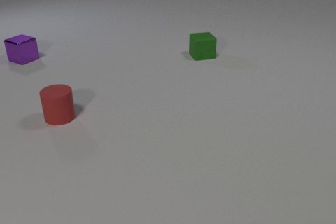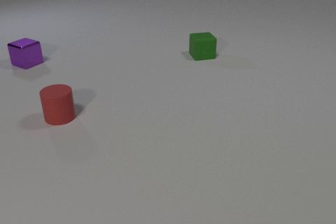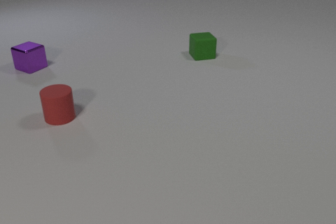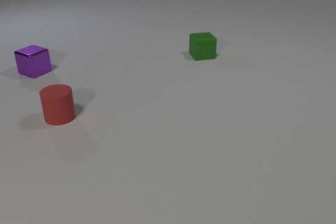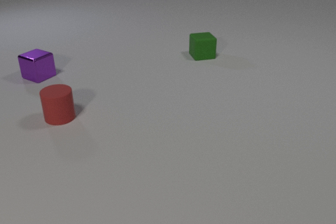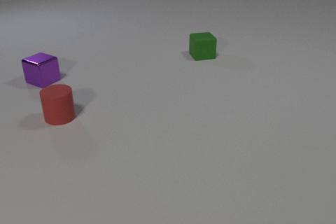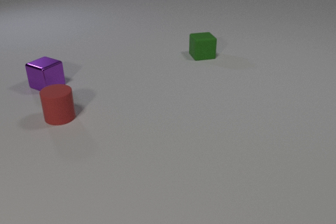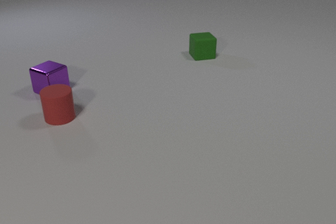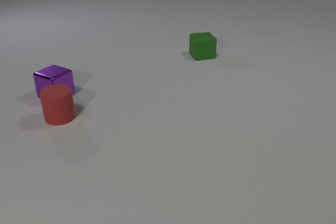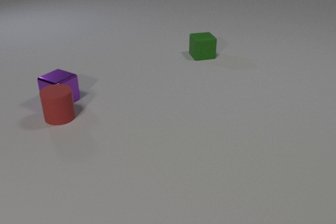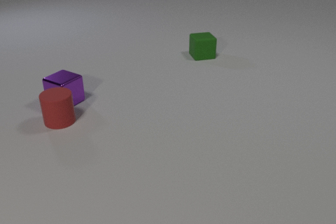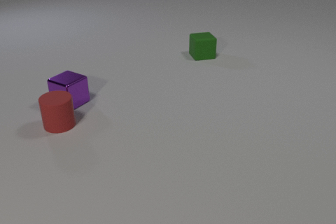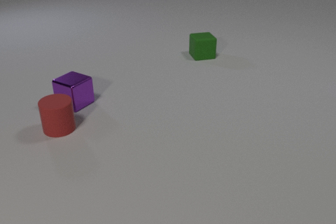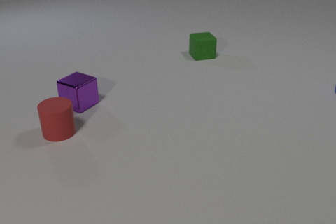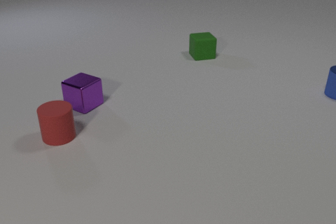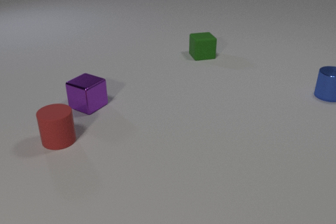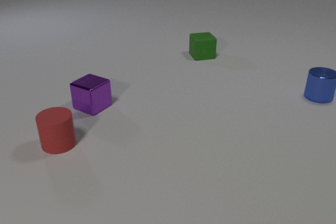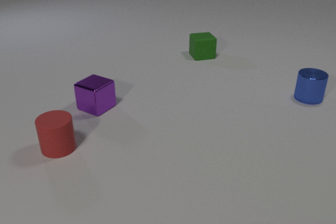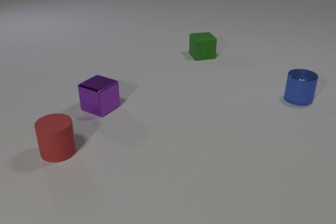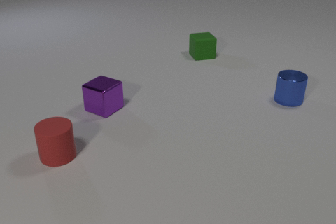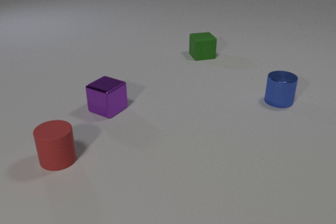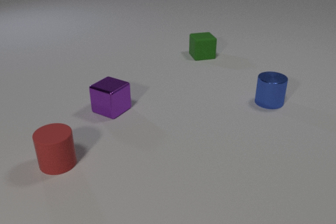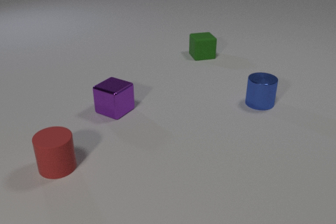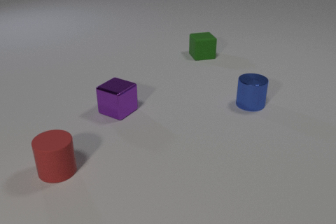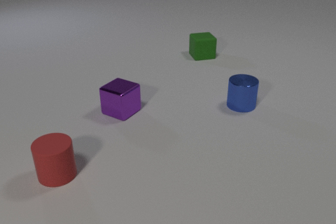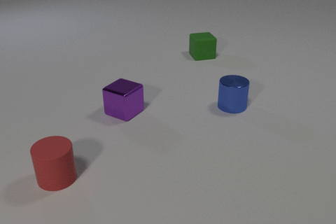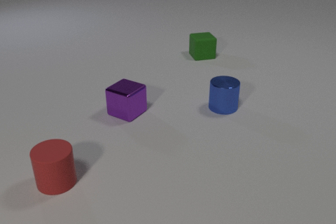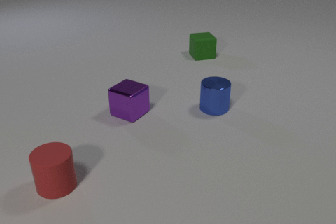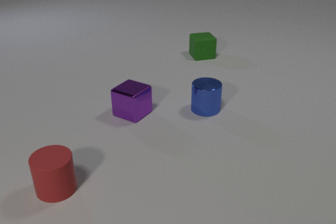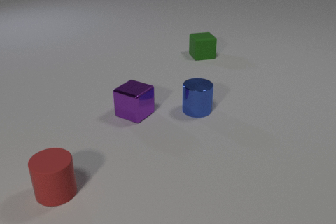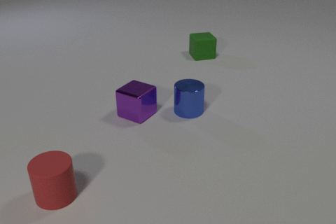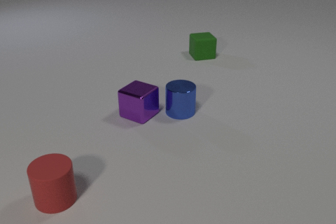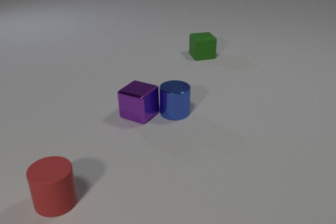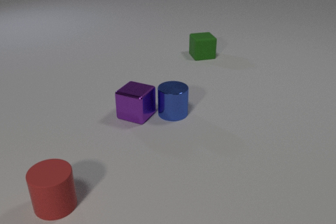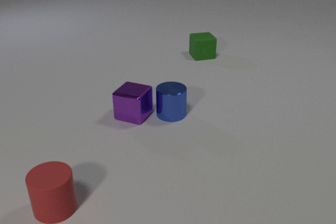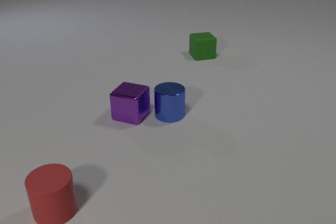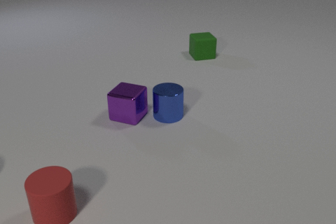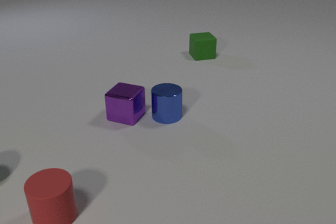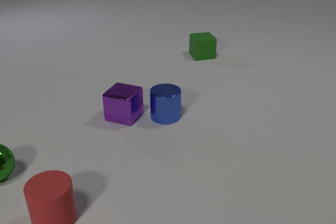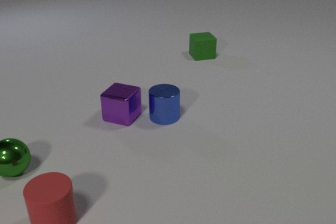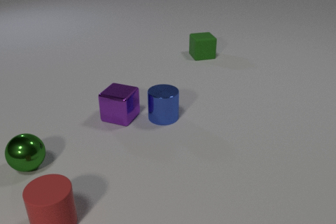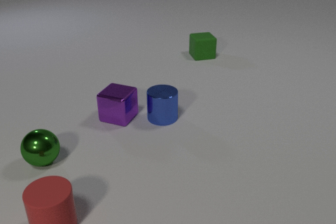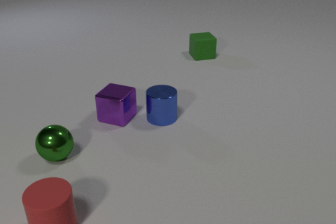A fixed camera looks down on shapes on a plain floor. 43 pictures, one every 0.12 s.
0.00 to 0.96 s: The purple metal cube slides toward the camera.
0.96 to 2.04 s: The purple metal cube slides to the right and toward the camera. The red rubber cylinder slides toward the camera. The blue metal cylinder comes in at the right edge, slides to the left and toward the camera. The purple metal cube and the red rubber cylinder collide.
2.04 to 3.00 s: The purple metal cube slides to the right and toward the camera. The red rubber cylinder slides toward the camera. The blue metal cylinder slides to the left and toward the camera.
3.00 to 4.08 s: The purple metal cube slides to the right and toward the camera. The red rubber cylinder slides toward the camera. The blue metal cylinder slides to the left. The purple metal cube and the blue metal cylinder collide.
4.08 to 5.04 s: The purple metal cube slides to the left. The red rubber cylinder slides toward the camera. The blue metal cylinder slides to the left and toward the camera. The green metal sphere comes in at the left edge, rolls to the right.
Are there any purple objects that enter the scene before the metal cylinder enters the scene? no.
What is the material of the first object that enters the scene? metal.
What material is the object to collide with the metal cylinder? metal.
